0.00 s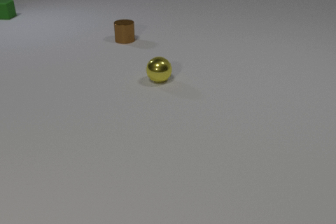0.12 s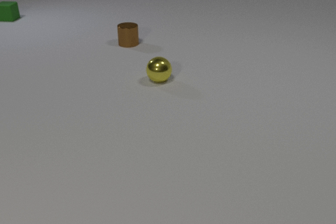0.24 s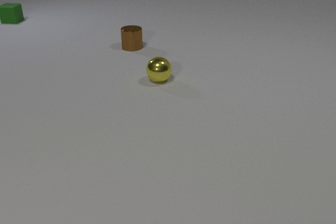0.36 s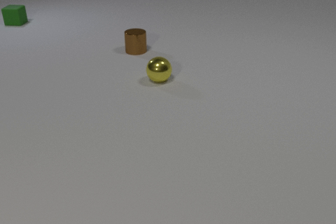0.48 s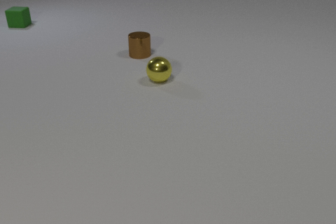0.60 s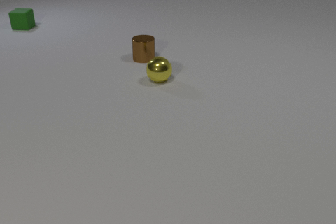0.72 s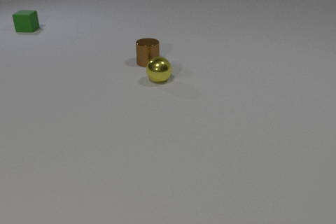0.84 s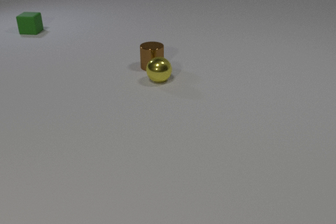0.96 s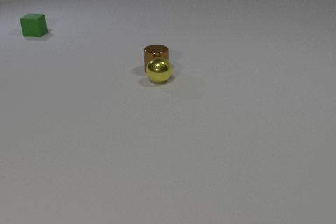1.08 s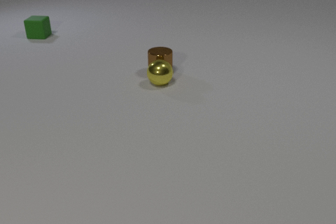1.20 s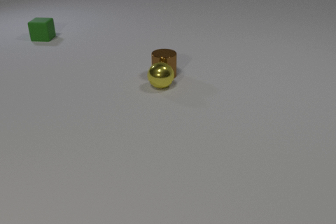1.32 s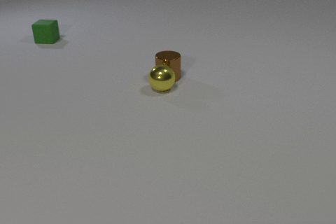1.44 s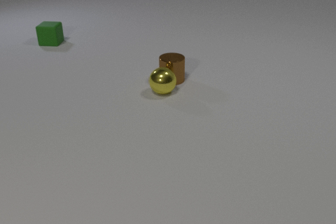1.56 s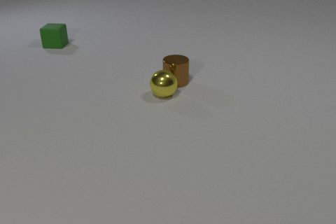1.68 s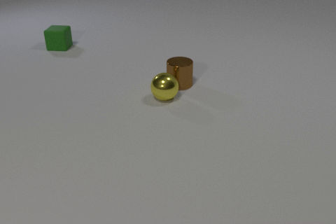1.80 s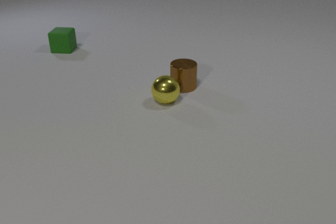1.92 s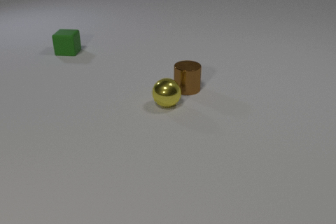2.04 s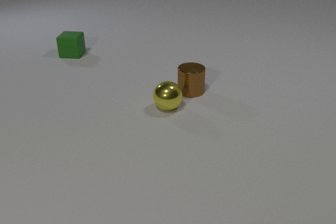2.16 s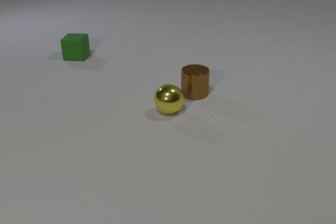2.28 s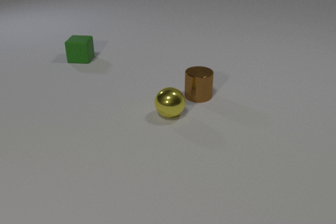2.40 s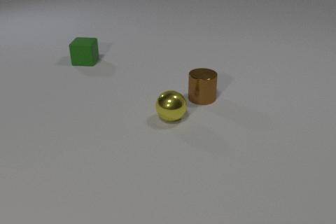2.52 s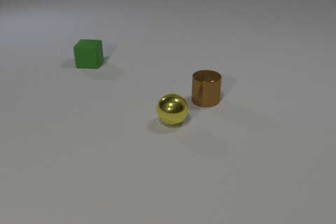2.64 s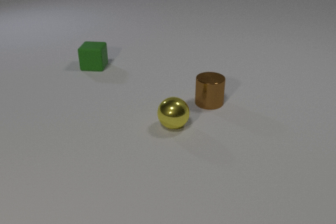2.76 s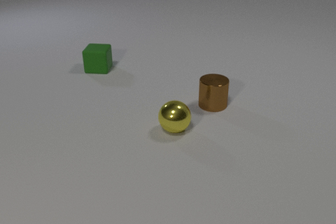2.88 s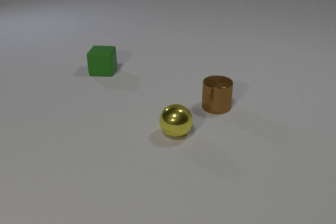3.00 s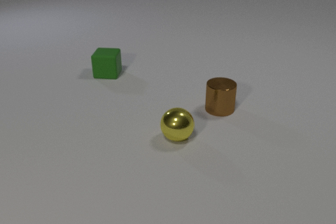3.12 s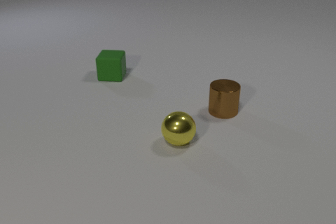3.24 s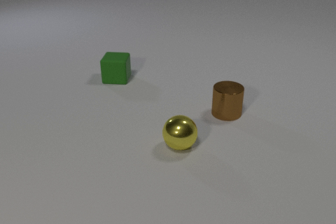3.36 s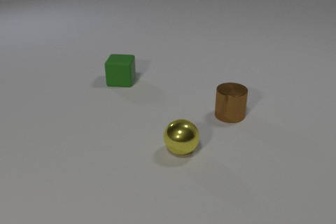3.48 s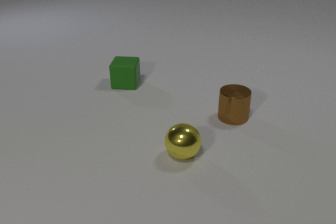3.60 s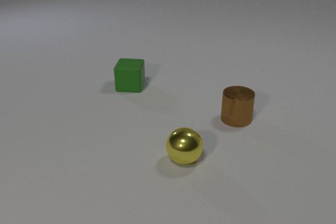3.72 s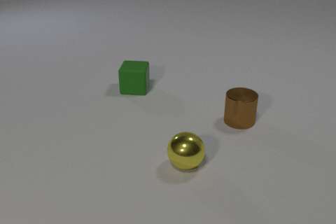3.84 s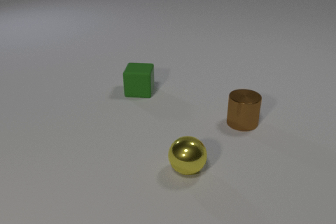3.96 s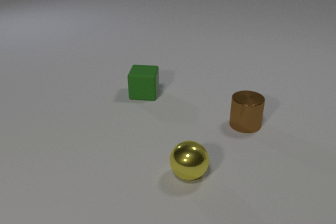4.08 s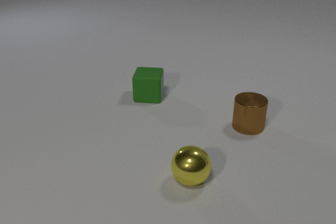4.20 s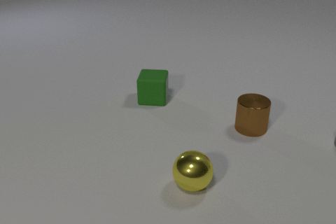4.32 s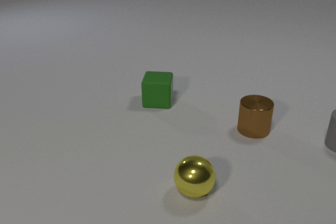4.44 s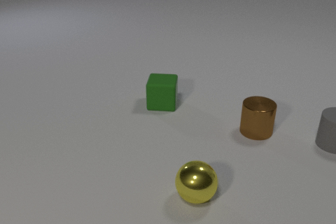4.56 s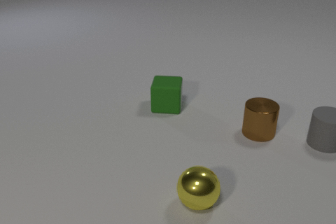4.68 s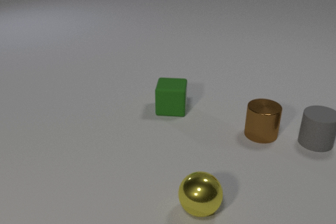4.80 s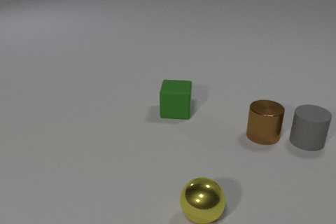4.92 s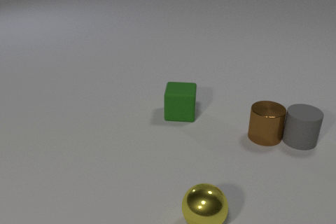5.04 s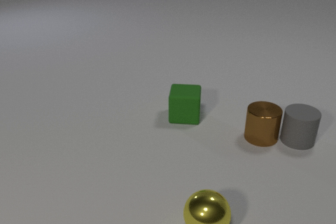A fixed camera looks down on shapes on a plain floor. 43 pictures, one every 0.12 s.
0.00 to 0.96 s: The brown metal cylinder slides toward the camera. The green rubber cube slides toward the camera. The brown metal cylinder and the yellow metal sphere collide.
0.96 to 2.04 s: The brown metal cylinder slides toward the camera and to the right. The yellow metal sphere rolls toward the camera. The green rubber cube slides toward the camera and to the right.
2.04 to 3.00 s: The brown metal cylinder slides toward the camera and to the right. The yellow metal sphere rolls toward the camera. The green rubber cube slides toward the camera and to the right.
3.00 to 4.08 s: The brown metal cylinder slides toward the camera and to the right. The yellow metal sphere rolls toward the camera. The green rubber cube slides toward the camera and to the right.
4.08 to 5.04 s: The brown metal cylinder slides toward the camera and to the right. The yellow metal sphere rolls toward the camera. The gray rubber cylinder comes in at the right edge, slides to the left. The green rubber cube slides toward the camera and to the right. The brown metal cylinder and the gray rubber cylinder collide.
How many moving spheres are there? 1.
What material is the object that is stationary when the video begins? metal.
Are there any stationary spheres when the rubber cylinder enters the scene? no.
